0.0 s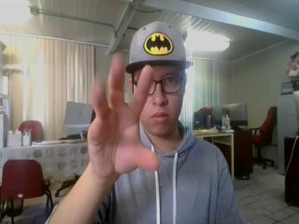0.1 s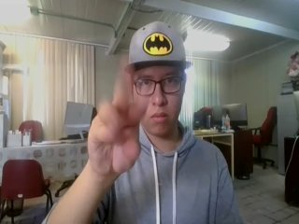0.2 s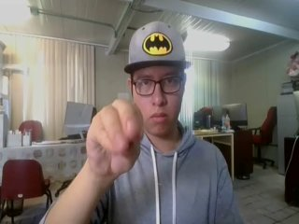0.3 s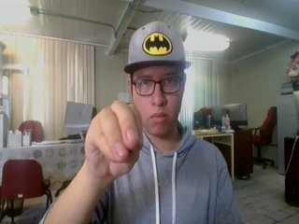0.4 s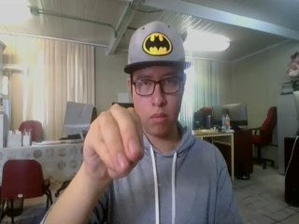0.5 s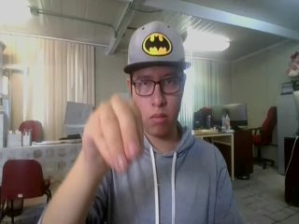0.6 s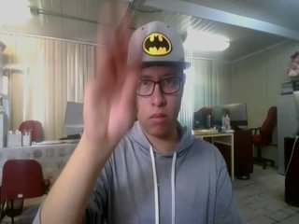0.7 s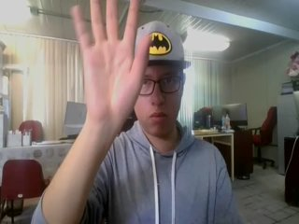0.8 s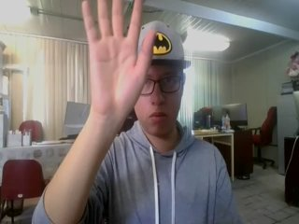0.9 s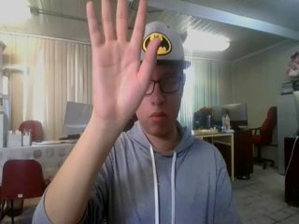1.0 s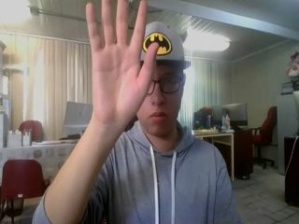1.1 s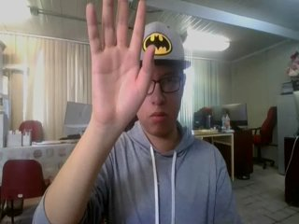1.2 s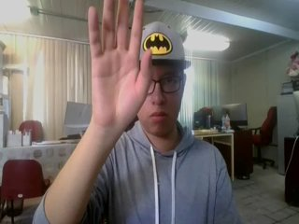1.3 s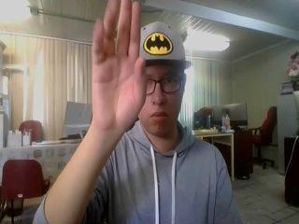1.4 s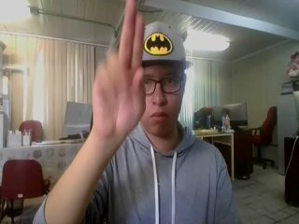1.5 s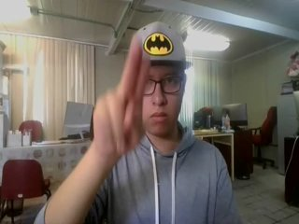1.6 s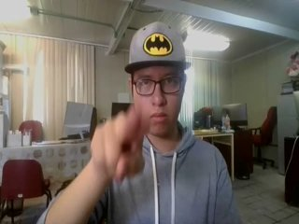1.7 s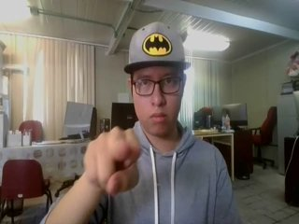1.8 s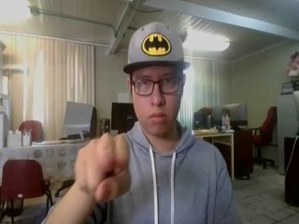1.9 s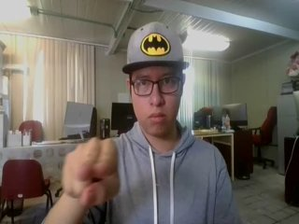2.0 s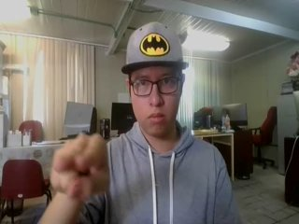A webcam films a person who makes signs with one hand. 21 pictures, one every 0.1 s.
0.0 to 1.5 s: On the screen the hand sweeps upward. The name of the sign: Throw up.
1.6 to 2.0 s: Pointing with two fingers.
